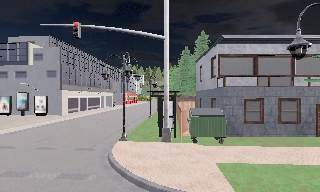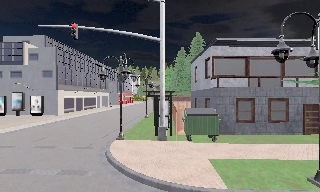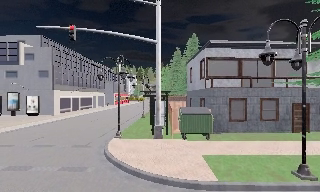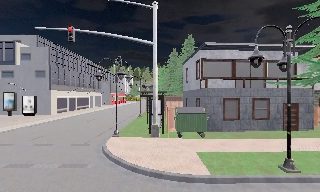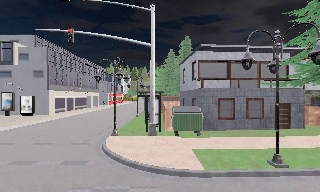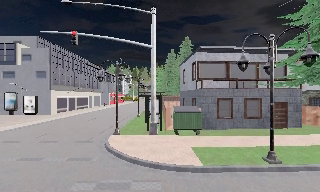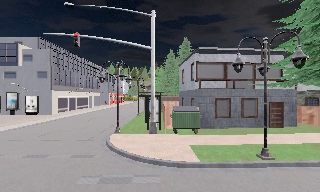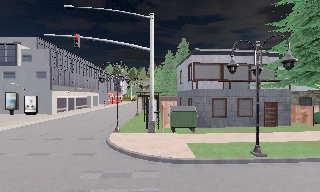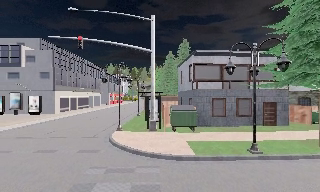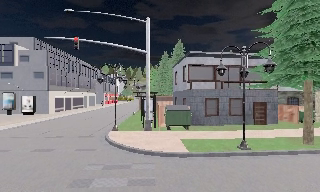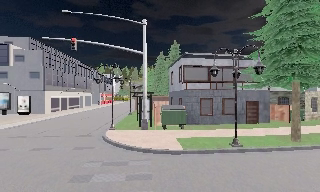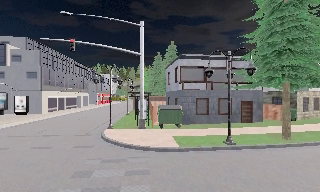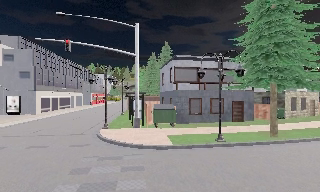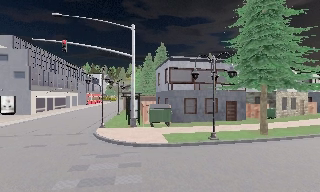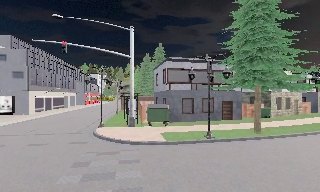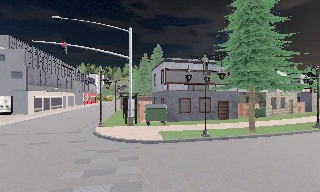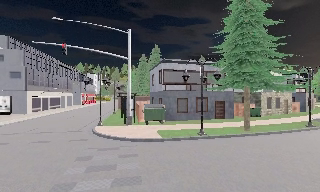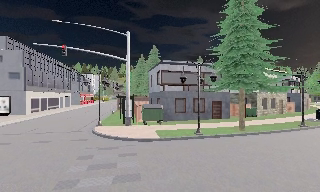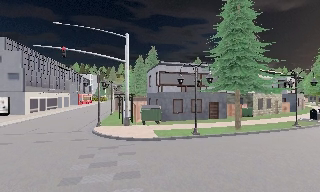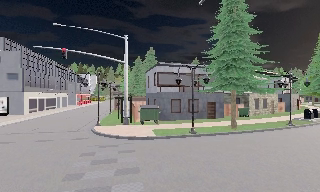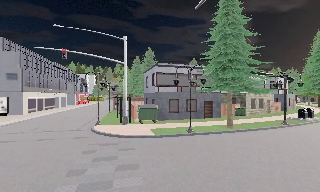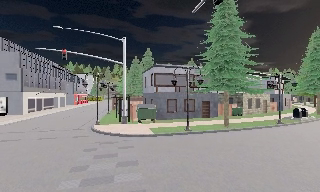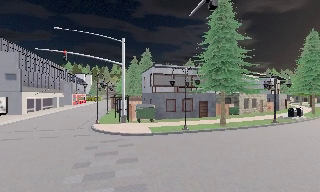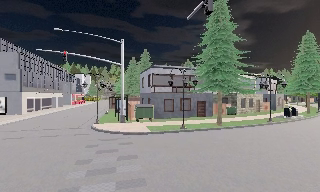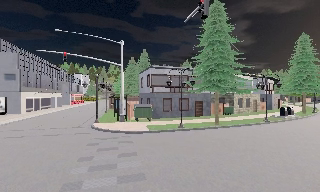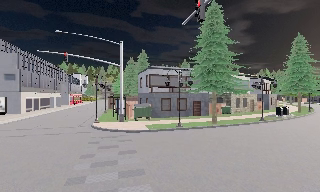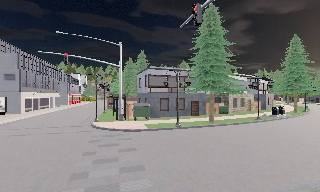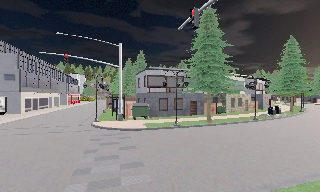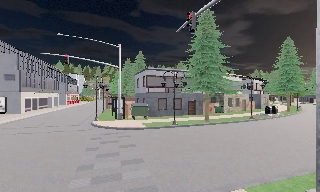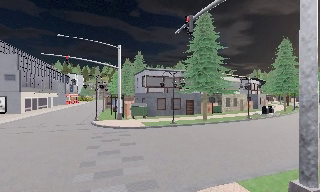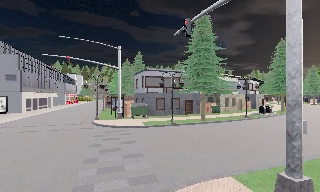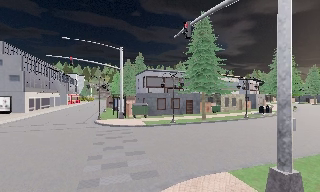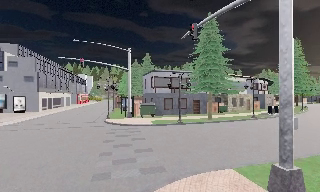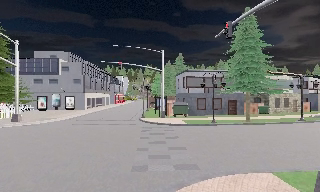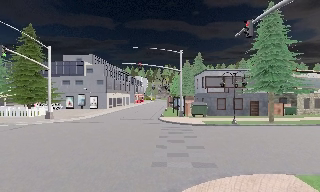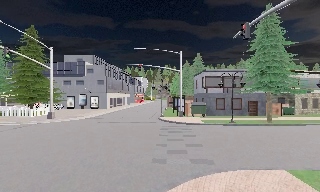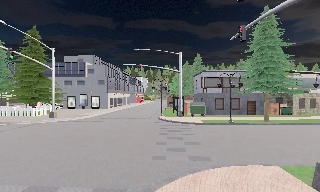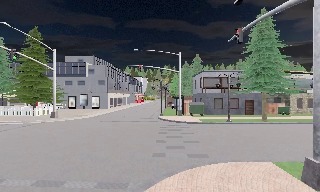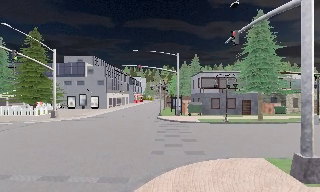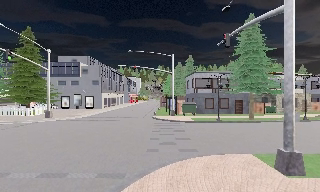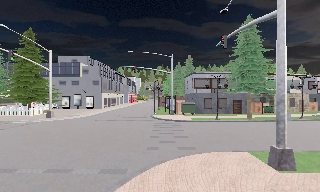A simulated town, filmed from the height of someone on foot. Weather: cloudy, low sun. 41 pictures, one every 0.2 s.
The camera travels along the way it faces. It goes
backward.
0.0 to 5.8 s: The camera pans to its right, which is clockwise from overhead, by about 20 degrees. It travels backward, about 9 m, so what stands in front gets smaller.
5.8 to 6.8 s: The camera pans to its left, which is counterclockwise from overhead, by about 20 degrees. It travels backward, about 1.5 m, so what stands in front gets smaller.
6.8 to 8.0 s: The camera travels backward, about 2 m, so what stands in front gets smaller.
The film runs backward here.
